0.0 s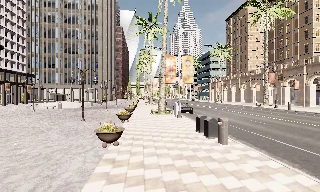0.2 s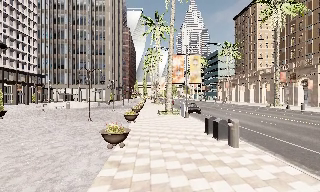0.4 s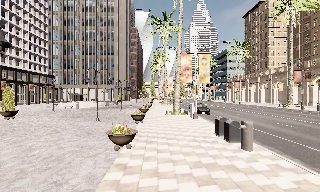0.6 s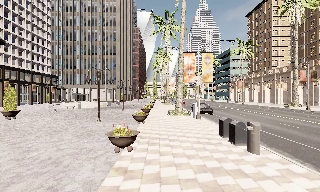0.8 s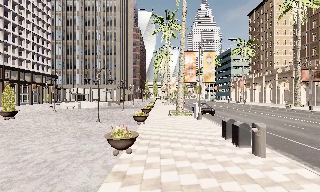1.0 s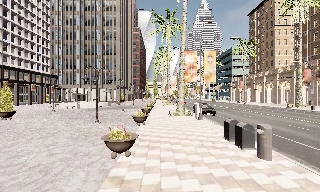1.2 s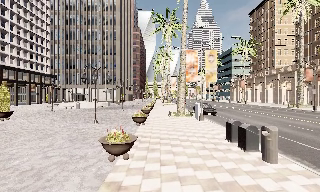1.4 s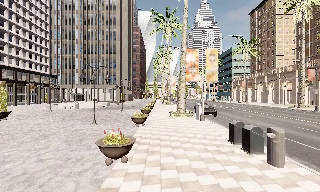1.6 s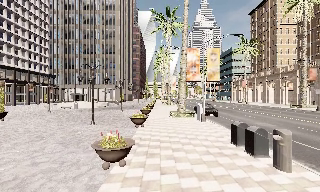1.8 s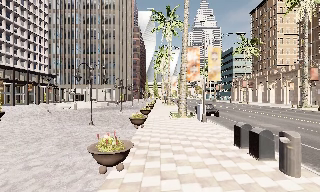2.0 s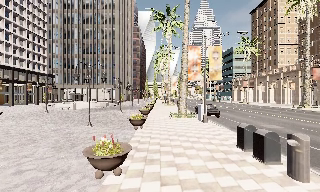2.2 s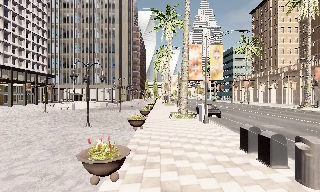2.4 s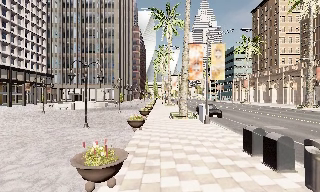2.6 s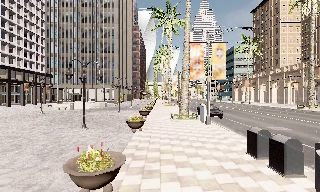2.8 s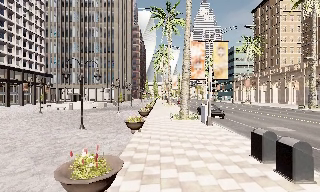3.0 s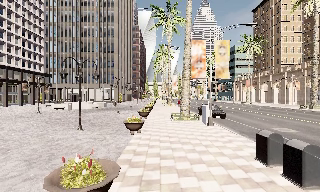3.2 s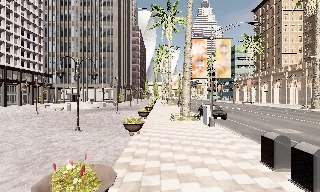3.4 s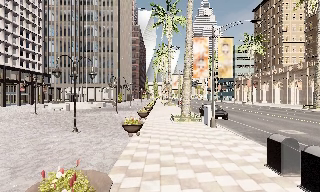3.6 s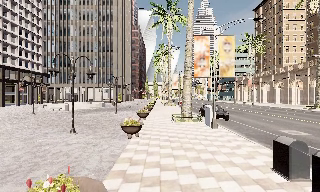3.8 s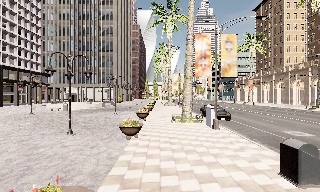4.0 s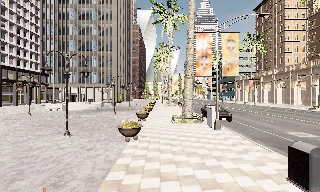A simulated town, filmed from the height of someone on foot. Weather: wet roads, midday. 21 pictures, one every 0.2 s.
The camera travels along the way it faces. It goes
forward.
0.0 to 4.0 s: The camera travels forward, about 6 m, so what stands in front looms larger.
The film runs forward here.
